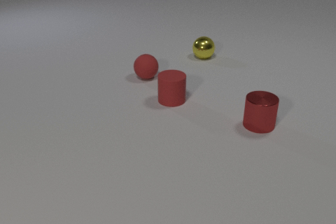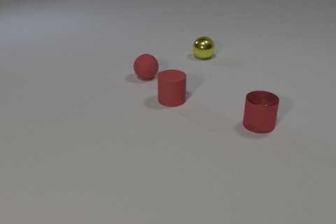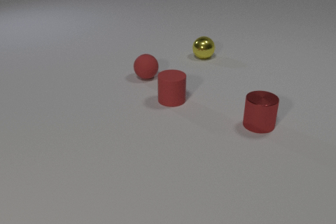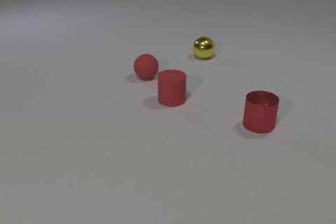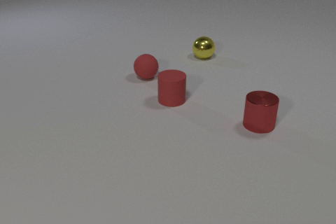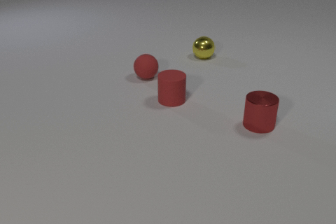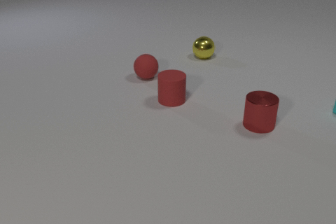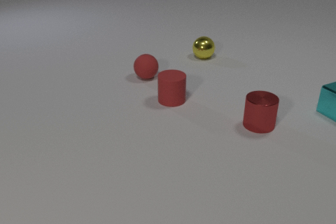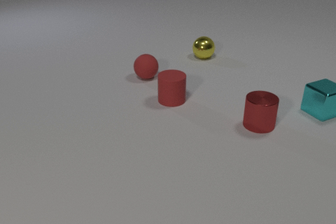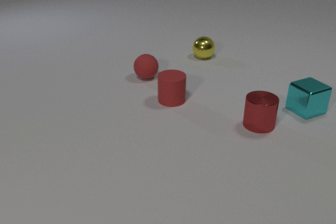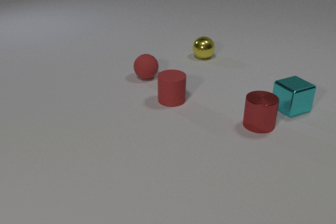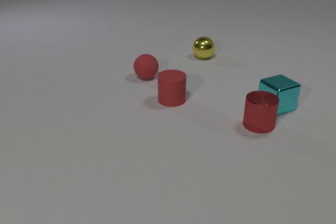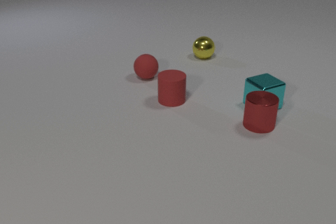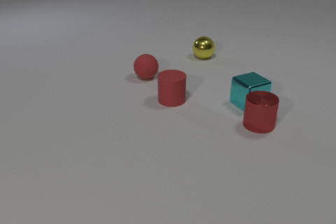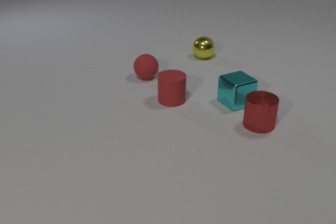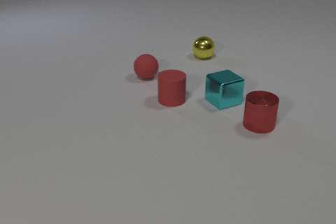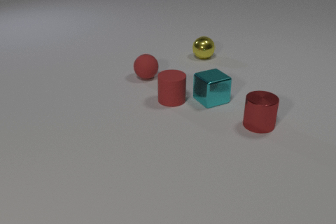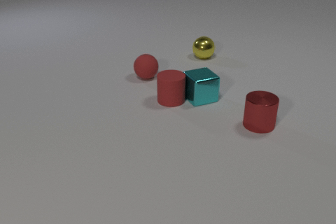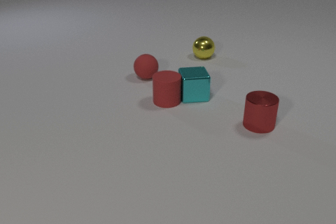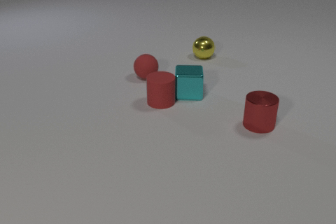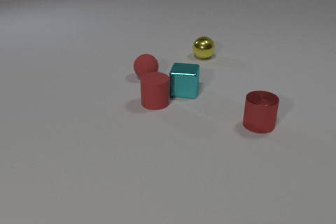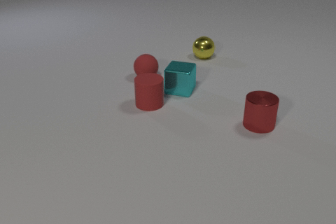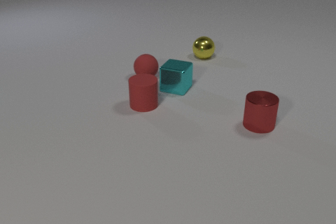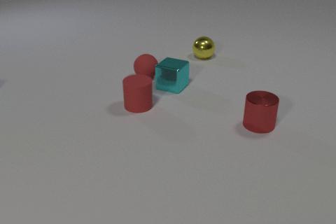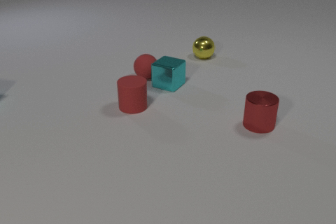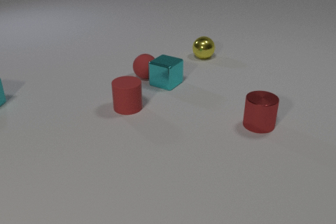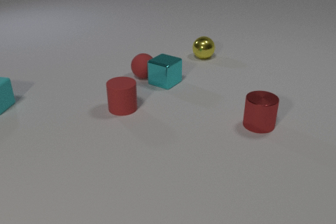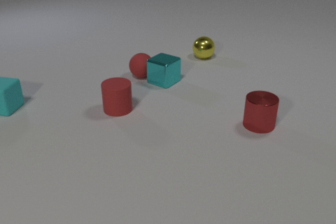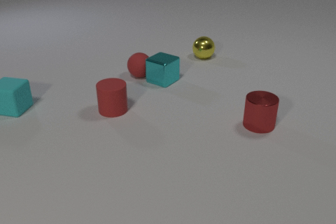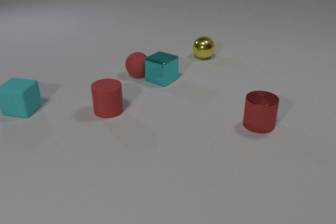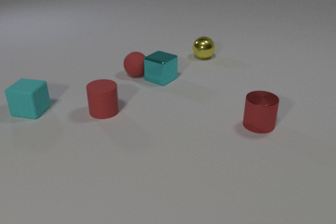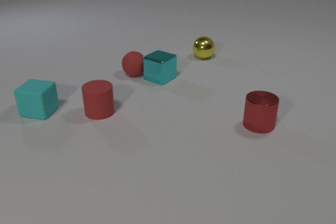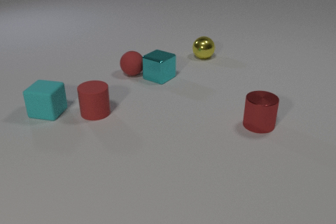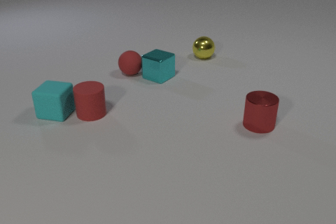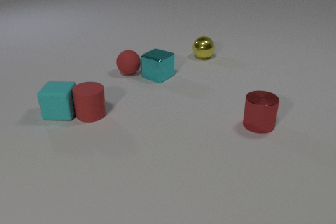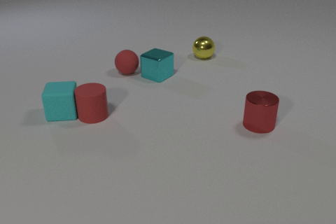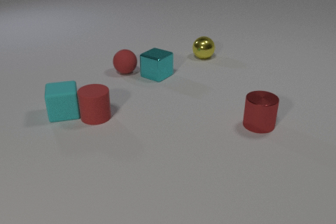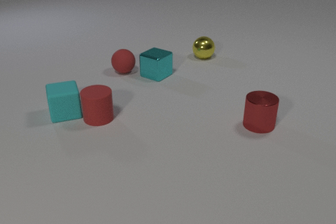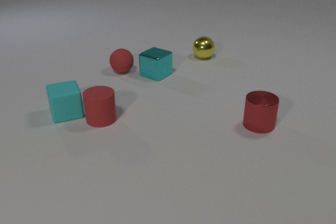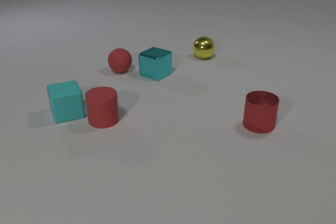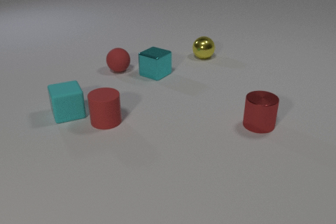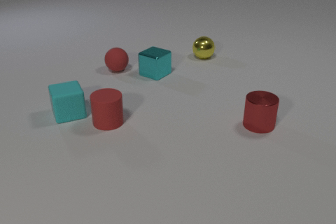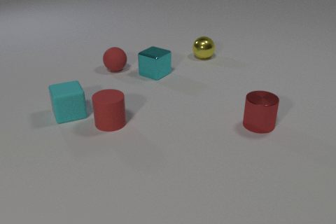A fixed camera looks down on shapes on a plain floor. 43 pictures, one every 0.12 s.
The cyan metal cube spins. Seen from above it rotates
clockwise.
The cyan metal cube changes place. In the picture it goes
to the left.
0.00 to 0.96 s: The cyan metal cube comes in at the right edge, slides to the left.
0.96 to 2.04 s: The cyan metal cube slides to the left. The cyan metal cube and the red rubber cylinder collide.
2.04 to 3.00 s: The cyan metal cube slides to the left and away from the camera, spins so that its near face slides to the left, clockwise seen from above. The red rubber cylinder slides to the left. The cyan rubber cube comes in at the left edge. The cyan metal cube and the red rubber sphere collide.
3.00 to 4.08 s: The cyan metal cube slides away from the camera and to the left. The red rubber cylinder slides to the left. The cyan rubber cube slides to the right and toward the camera. The red rubber sphere rolls to the left and away from the camera. The red rubber cylinder and the cyan rubber cube collide.
4.08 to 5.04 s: The cyan metal cube slides away from the camera. The red rubber cylinder slides toward the camera and to the right. The cyan rubber cube slides to the right, spins counterclockwise seen from above by about 30 degrees, its near face sliding to the right. The red rubber sphere rolls to the left and away from the camera.
What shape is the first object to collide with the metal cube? cylinder.
What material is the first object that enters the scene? metal.
What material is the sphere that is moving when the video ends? rubber.
